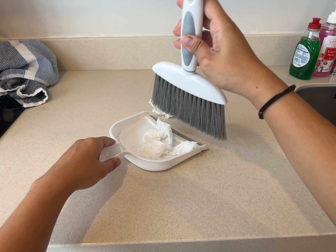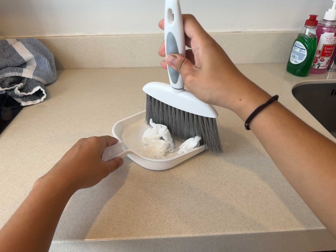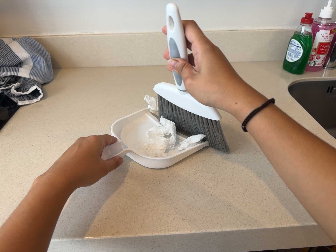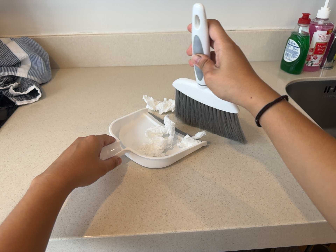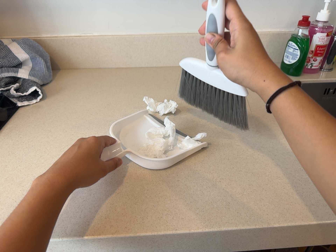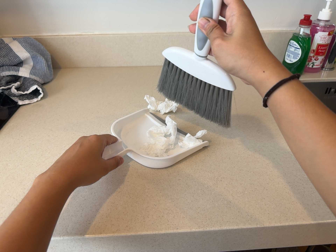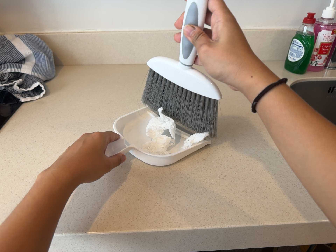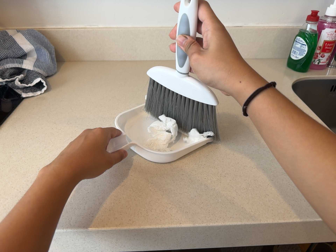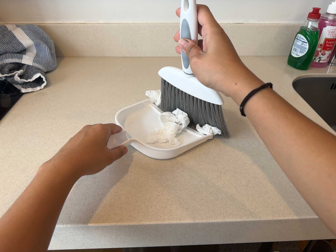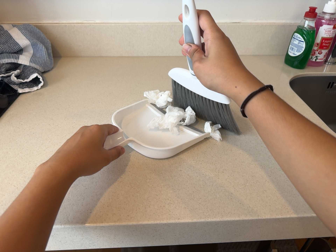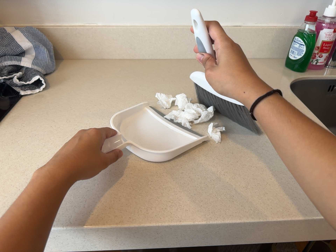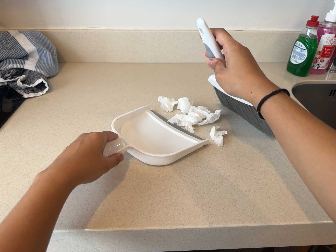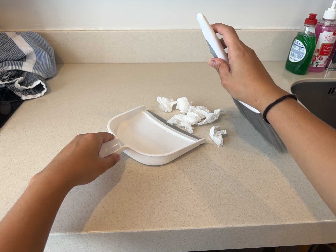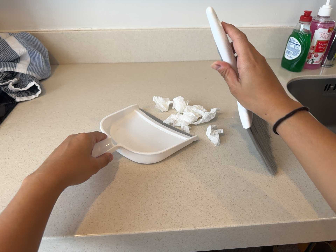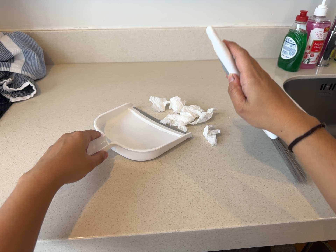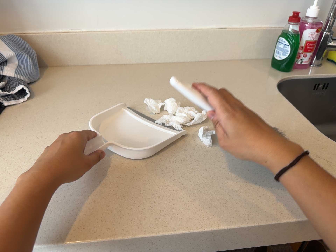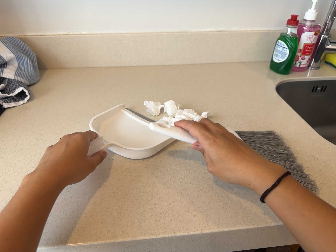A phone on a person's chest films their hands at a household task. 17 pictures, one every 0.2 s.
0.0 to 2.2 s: The camera shifts only a little, or ends up much as it began.
2.2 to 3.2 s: The camera shifts only a little, or ends up much as it began.
The film runs backward here.
